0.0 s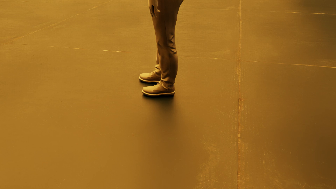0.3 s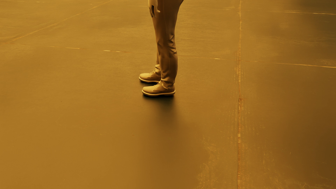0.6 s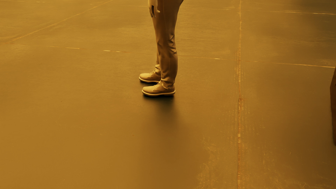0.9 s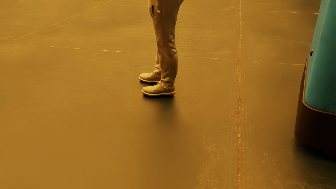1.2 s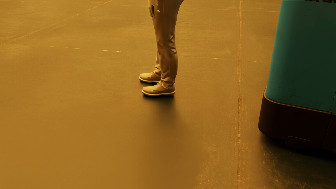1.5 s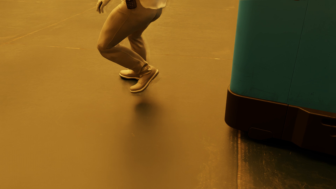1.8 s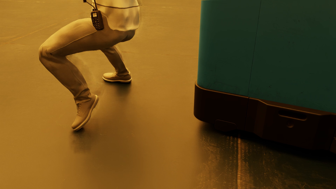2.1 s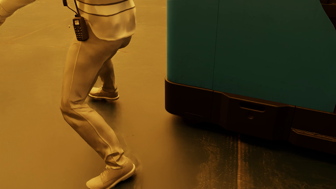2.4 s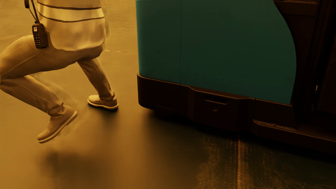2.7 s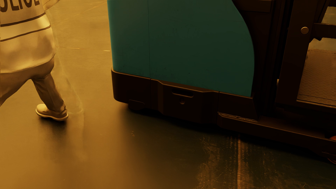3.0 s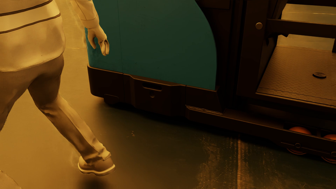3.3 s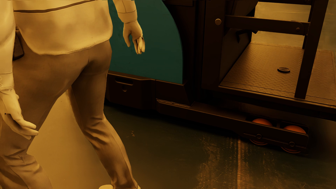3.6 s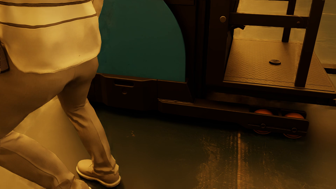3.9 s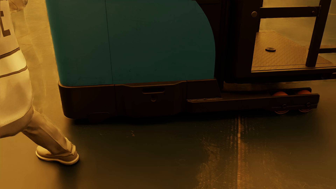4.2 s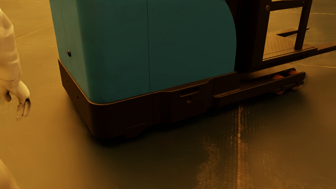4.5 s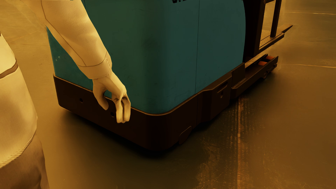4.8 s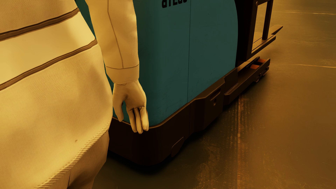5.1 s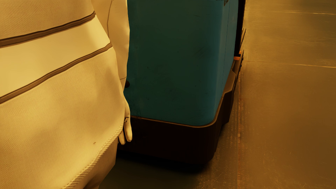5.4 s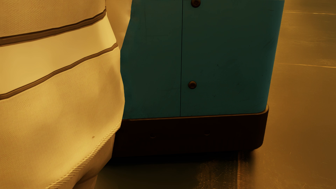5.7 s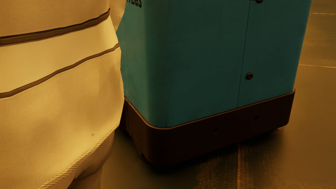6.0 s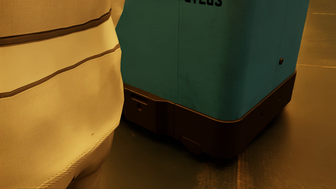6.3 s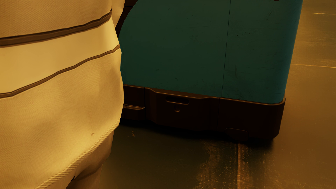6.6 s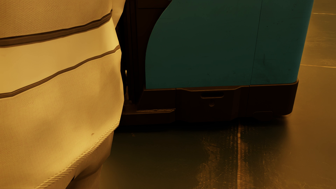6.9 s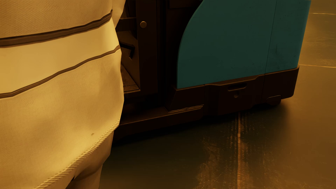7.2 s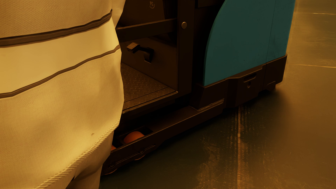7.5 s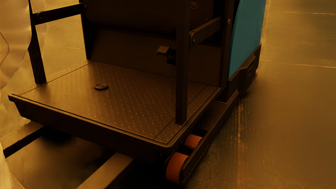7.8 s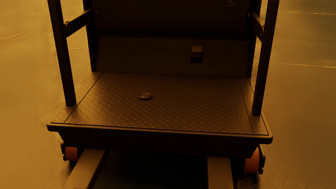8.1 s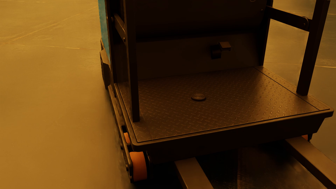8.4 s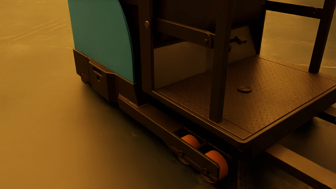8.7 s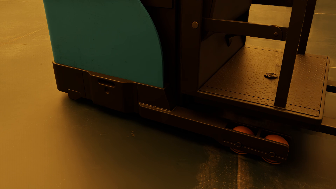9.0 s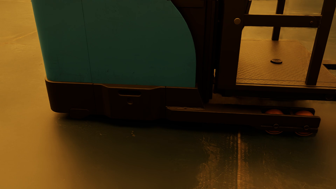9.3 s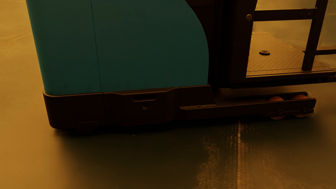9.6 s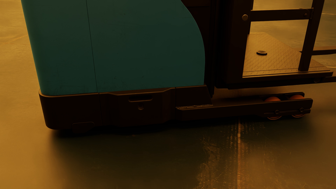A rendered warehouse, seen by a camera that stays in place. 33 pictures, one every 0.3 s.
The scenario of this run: Near miss between a forklift and a person.
